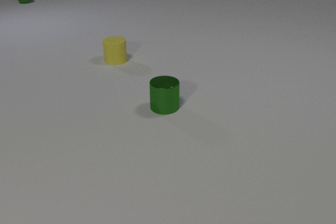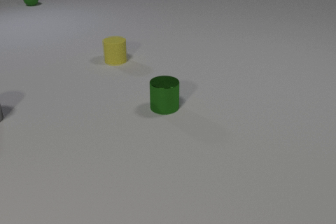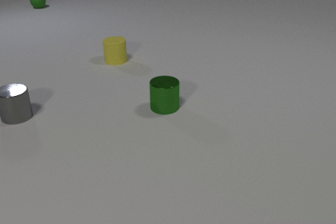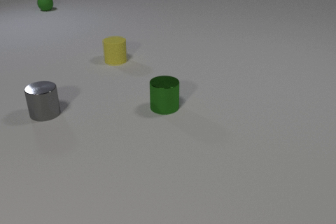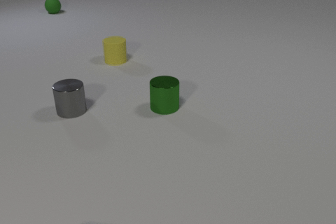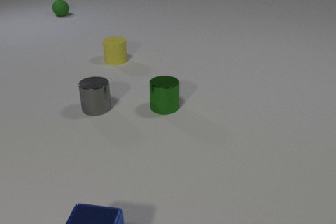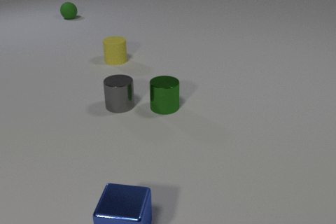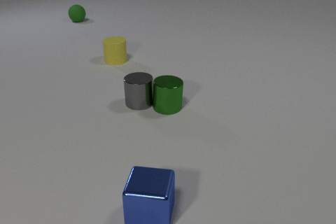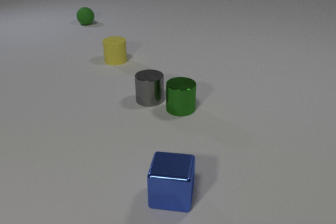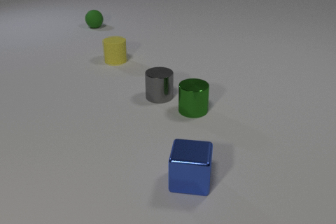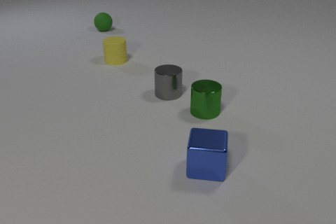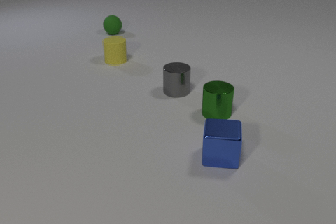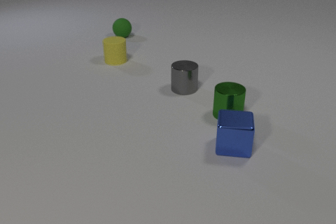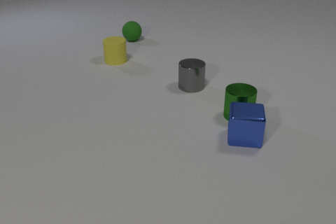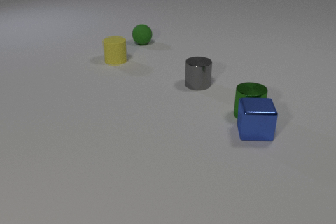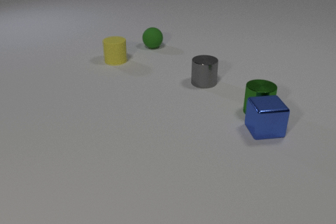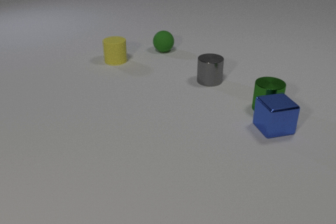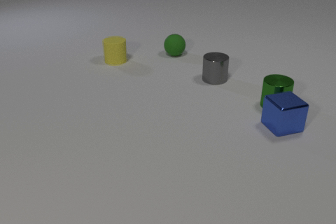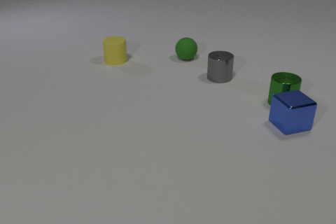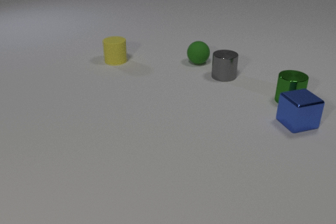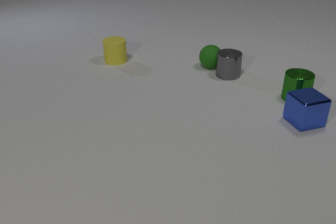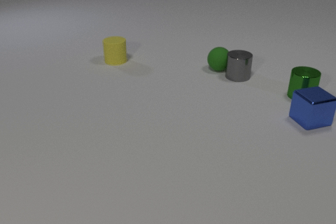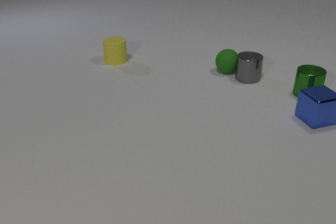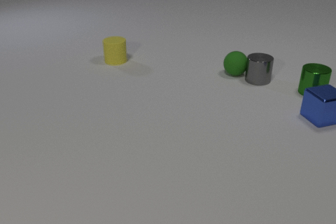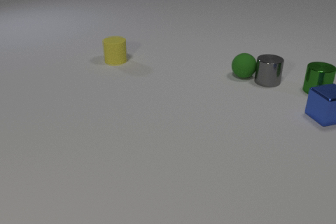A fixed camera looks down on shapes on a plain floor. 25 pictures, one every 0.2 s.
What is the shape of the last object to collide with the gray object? sphere.
What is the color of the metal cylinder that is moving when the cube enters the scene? gray.
Are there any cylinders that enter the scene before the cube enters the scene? yes.
0.0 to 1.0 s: The gray metal cylinder comes in at the left edge, slides to the right. The blue metal cube comes in at the bottom edge, slides to the right and away from the camera. The green rubber sphere rolls toward the camera and to the right.
1.0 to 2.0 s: The gray metal cylinder slides to the right. The green metal cylinder slides to the right. The blue metal cube slides away from the camera and to the right. The green rubber sphere rolls toward the camera and to the right. The gray metal cylinder and the green metal cylinder collide.
2.0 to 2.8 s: The gray metal cylinder slides to the right and away from the camera. The green metal cylinder slides to the right. The blue metal cube slides away from the camera and to the right. The green rubber sphere rolls toward the camera and to the right. The green metal cylinder and the blue metal cube collide.
2.8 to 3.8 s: The gray metal cylinder slides to the right and away from the camera. The green metal cylinder slides away from the camera and to the right. The blue metal cube slides to the right and away from the camera, spins counterclockwise seen from above by about 15 degrees, its near face sliding to the right. The green rubber sphere rolls to the right and toward the camera.
3.8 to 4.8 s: The gray metal cylinder slides to the right. The green metal cylinder slides away from the camera and to the right. The blue metal cube slides to the right and away from the camera. The green rubber sphere rolls to the right and toward the camera. The gray metal cylinder and the green rubber sphere collide.
